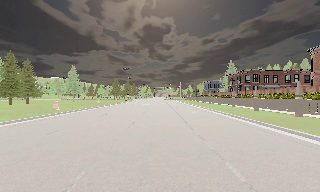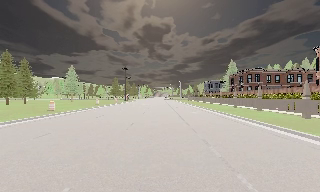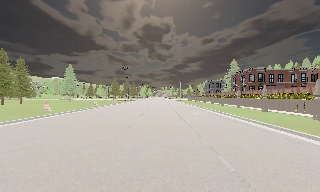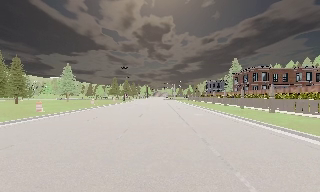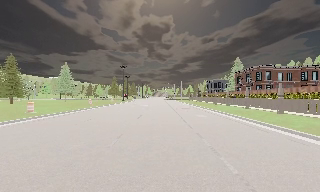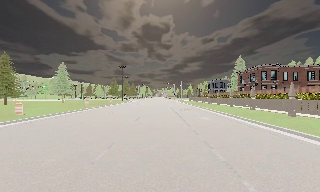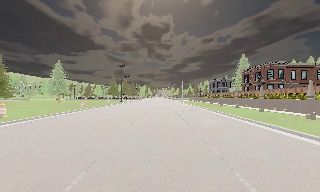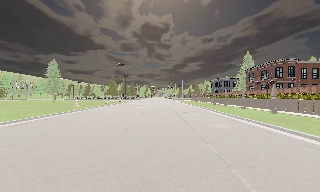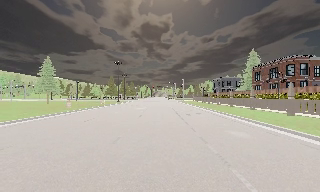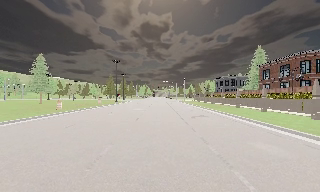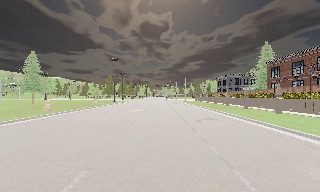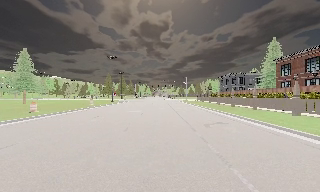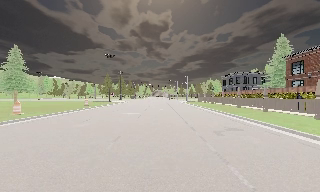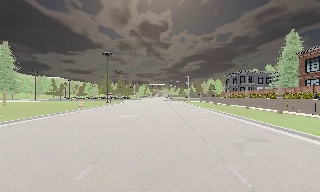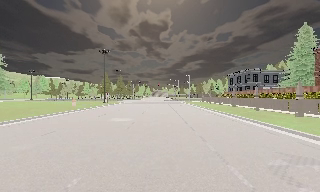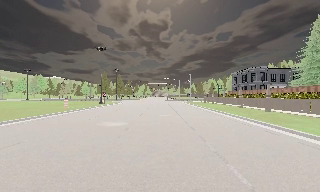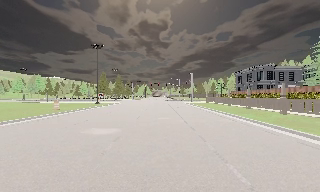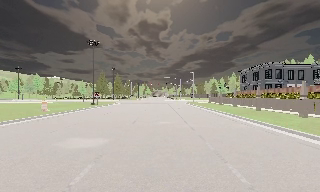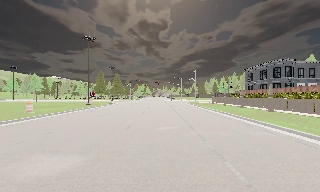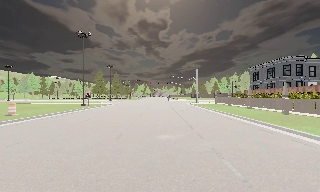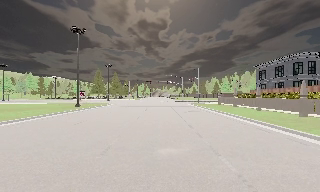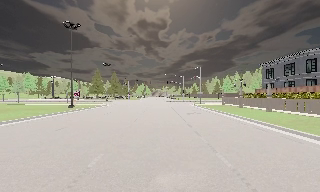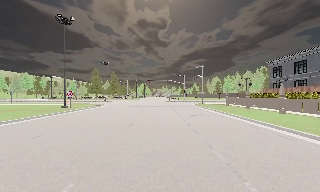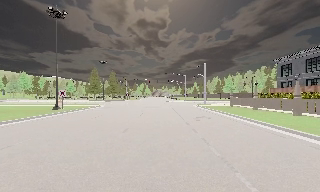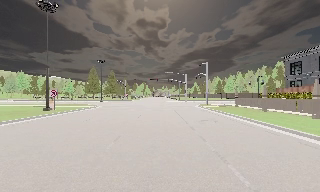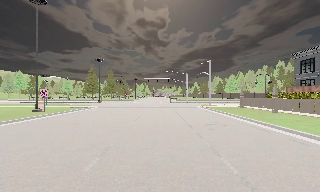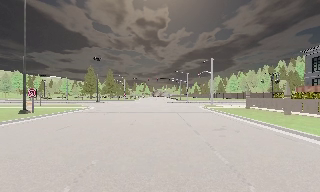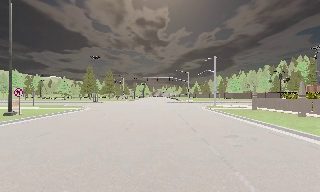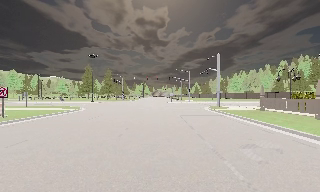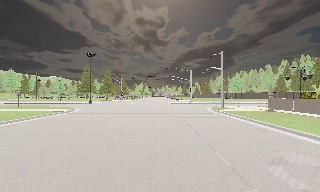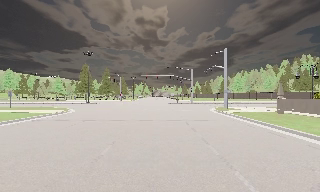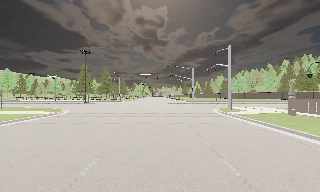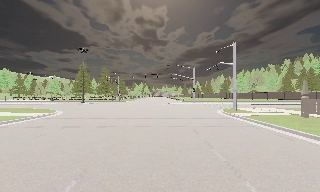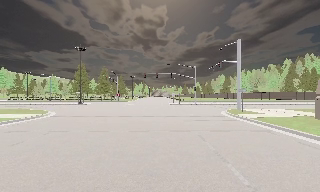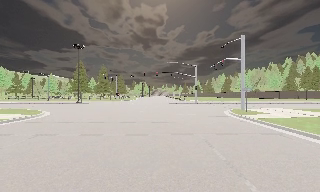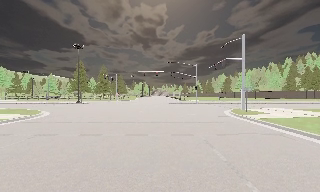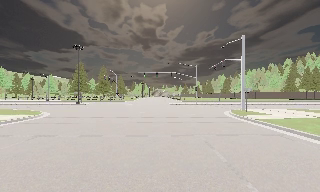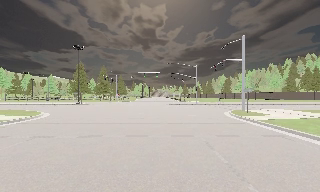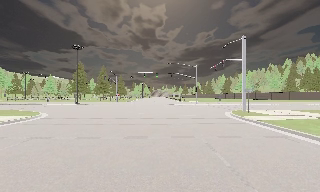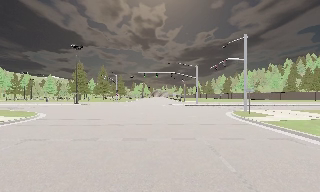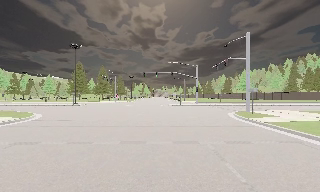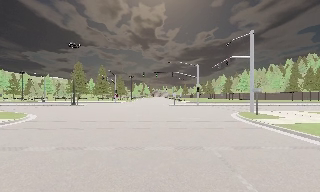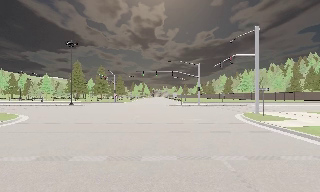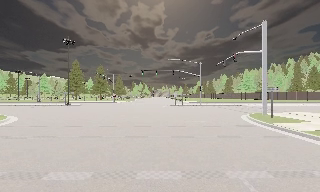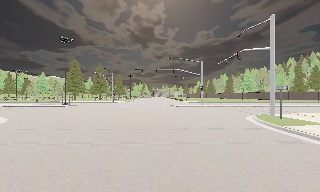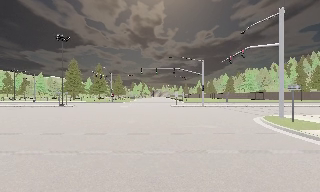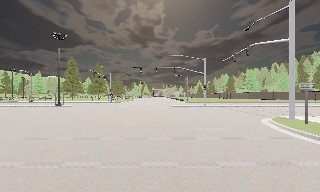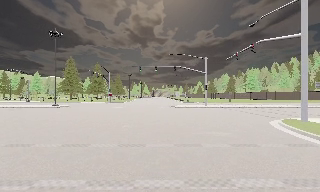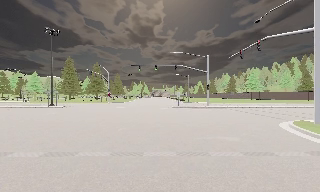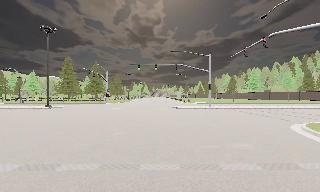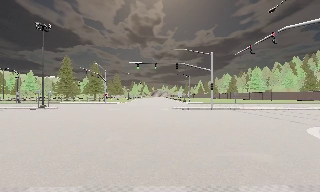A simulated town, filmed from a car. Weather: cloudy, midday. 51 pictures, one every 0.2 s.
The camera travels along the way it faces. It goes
forward.
0.0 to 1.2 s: The camera travels forward, about 7 m, so what stands in front looms larger. It gains speed.
1.2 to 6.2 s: The camera travels forward, about 45 m, so what stands in front looms larger.
6.2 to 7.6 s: The camera travels forward, about 3.5 m, so what stands in front looms larger. It loses speed.
7.6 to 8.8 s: The camera travels forward, about 4 m, so what stands in front looms larger. It gains speed.
8.8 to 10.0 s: The camera travels forward, about 6 m, so what stands in front looms larger.
The film runs forward here.
